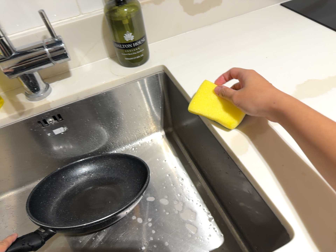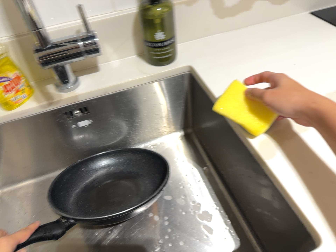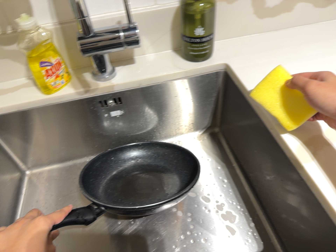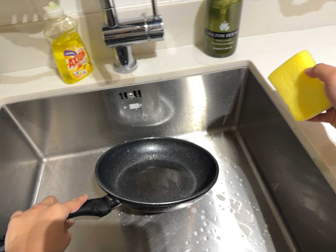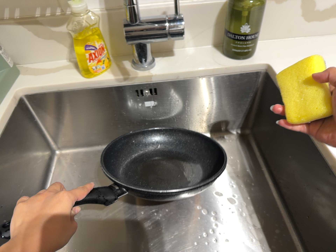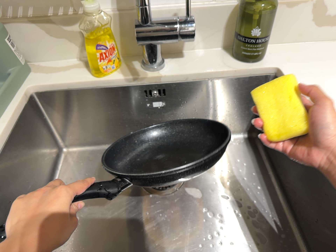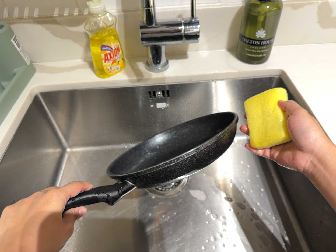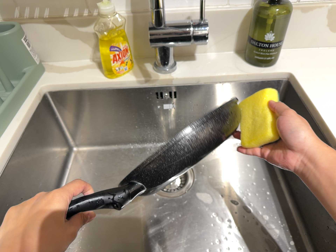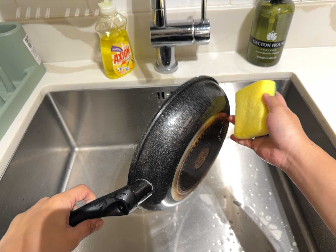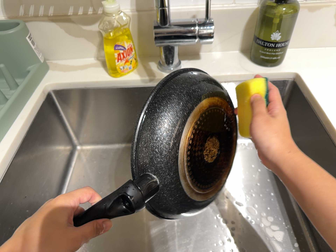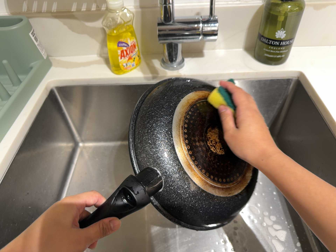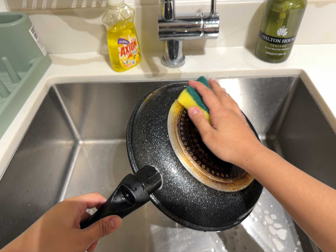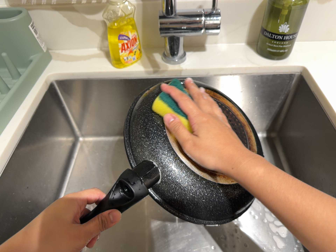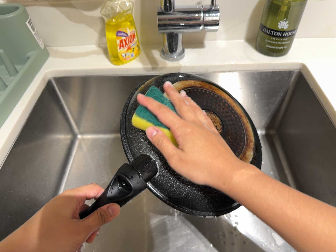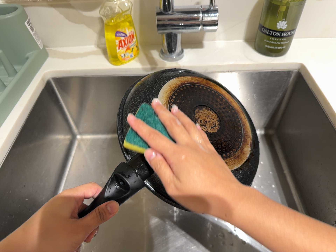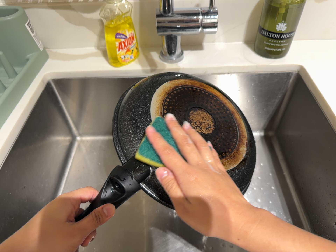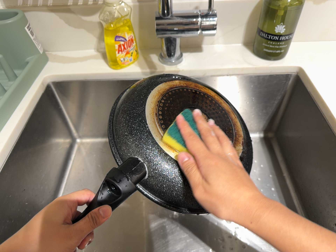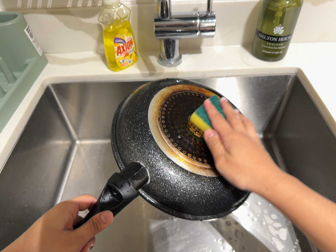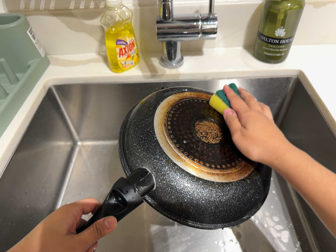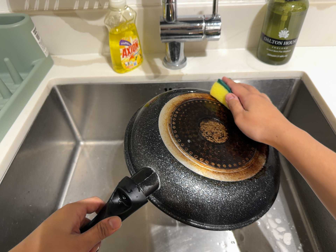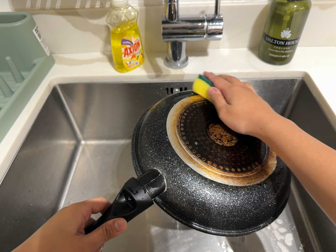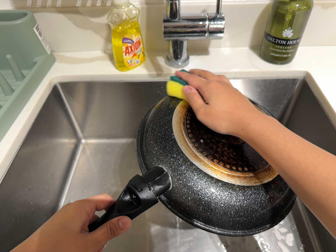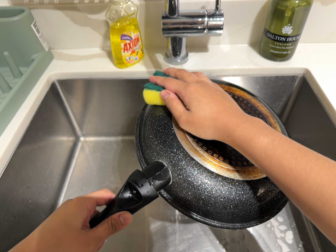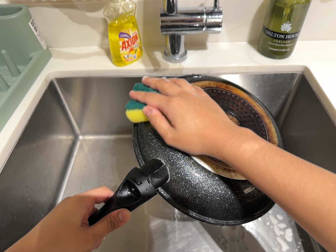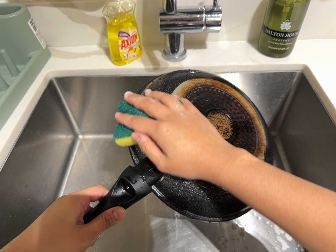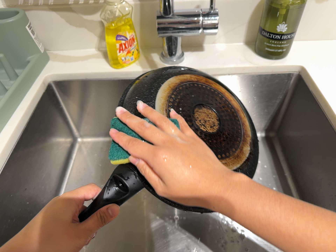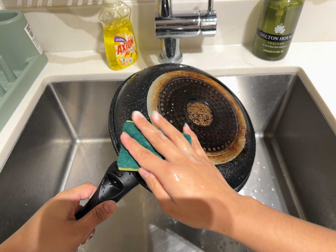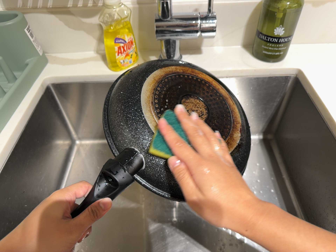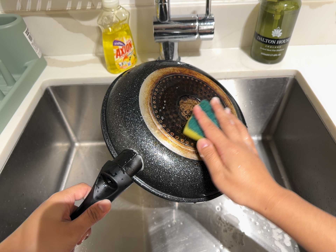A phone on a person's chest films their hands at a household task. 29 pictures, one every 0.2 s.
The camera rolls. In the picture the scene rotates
clockwise.
0.0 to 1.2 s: The scene slides to the right, as the camera pans about 10 degrees to its left. It travels to its left, about 10 cm, so close, fixed things drift to the right. It rolls about its line of sight by about 15 degrees, and the scene rotates clockwise.
1.2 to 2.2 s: The camera shifts only a little, or ends up much as it began.
2.2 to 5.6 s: The camera keeps its place and its aim.
The film runs backward here.
